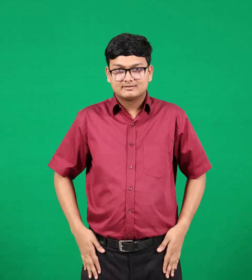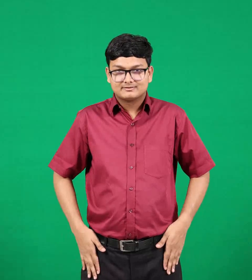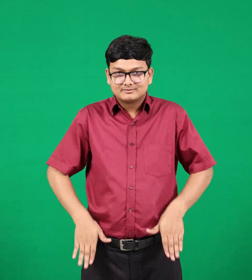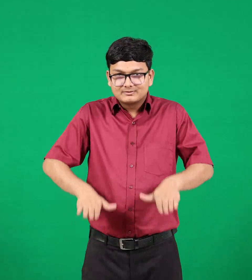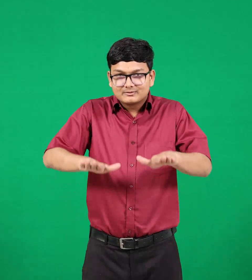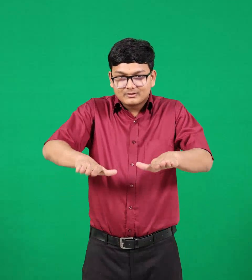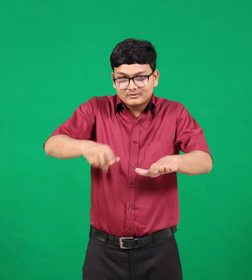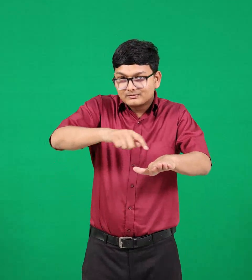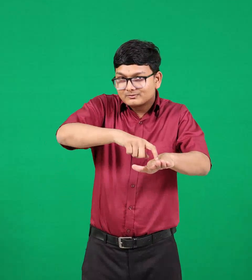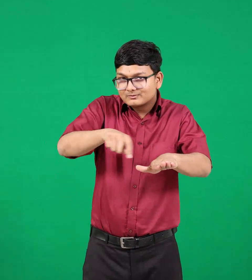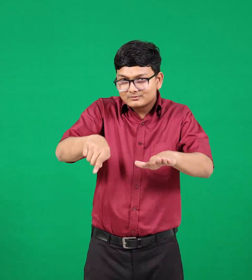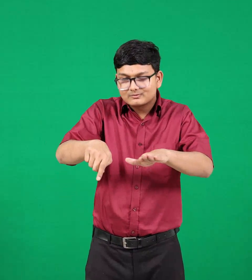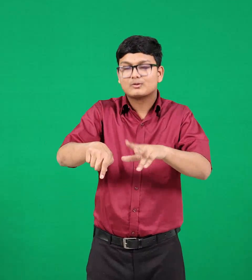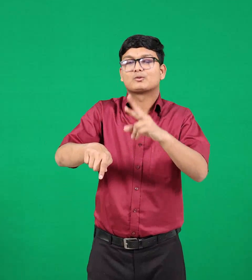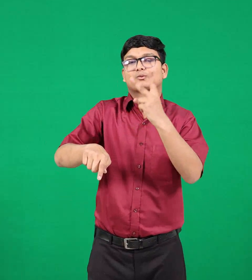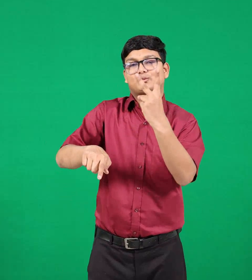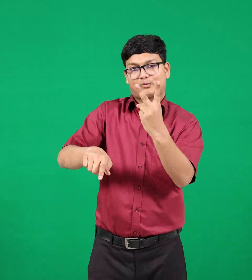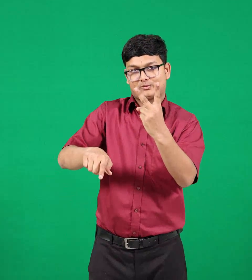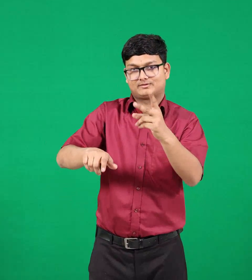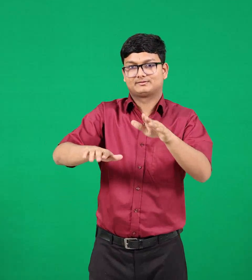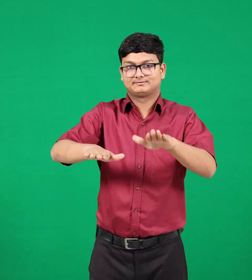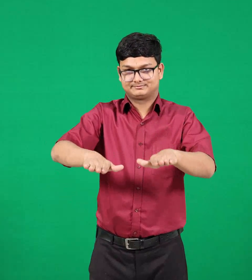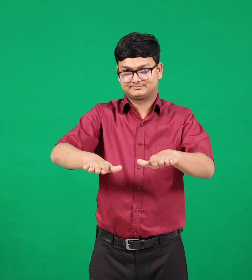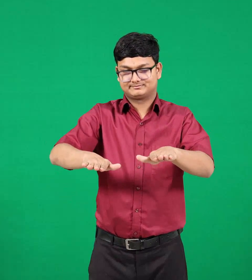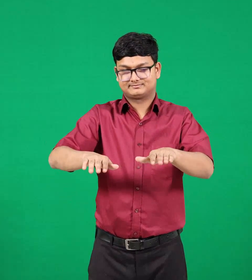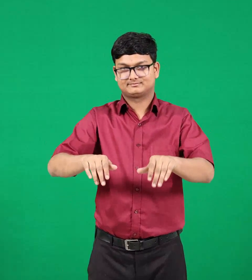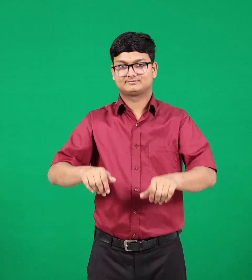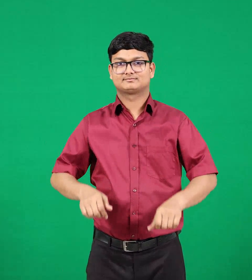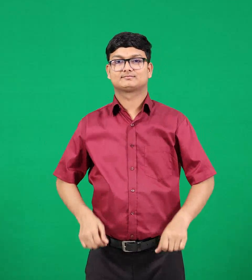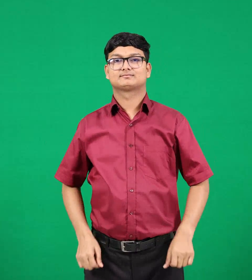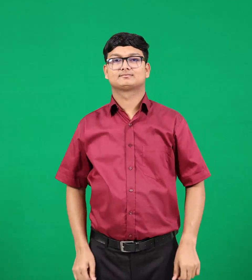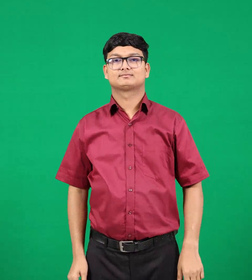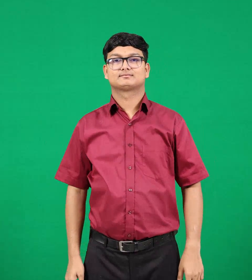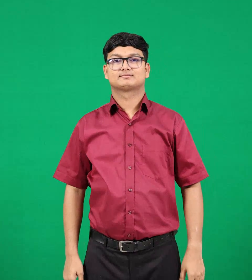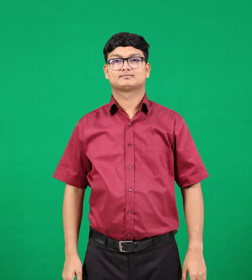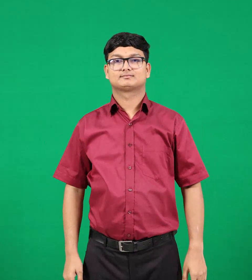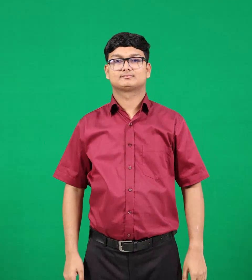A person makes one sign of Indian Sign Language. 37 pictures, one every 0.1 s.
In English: feet
